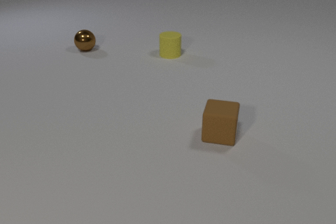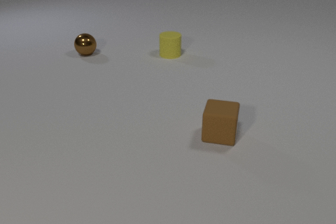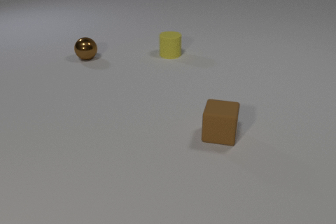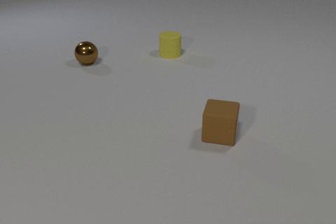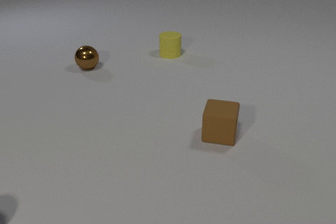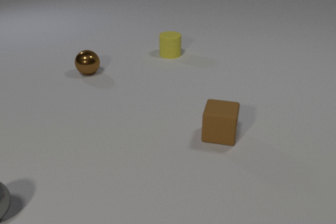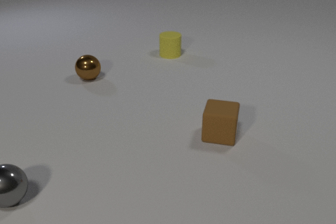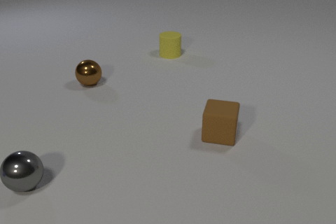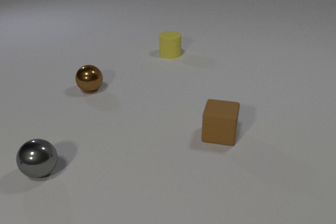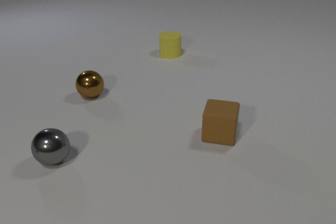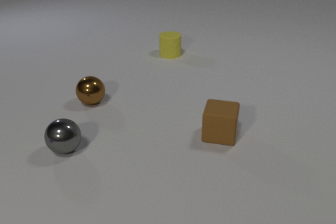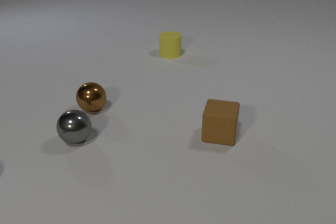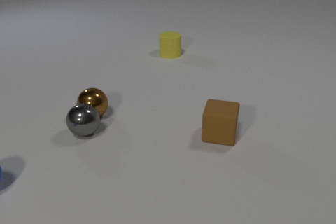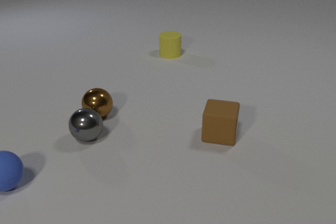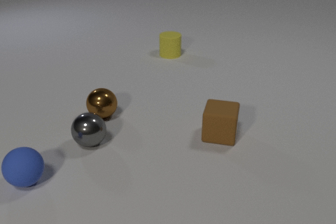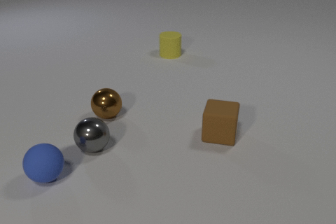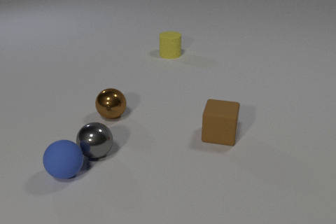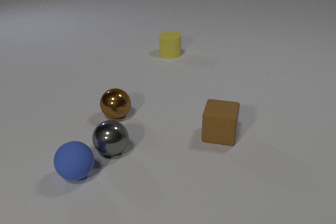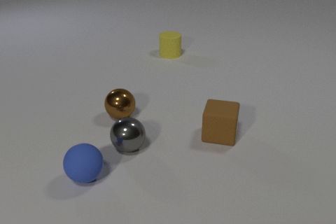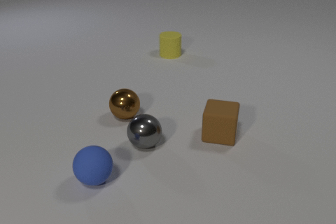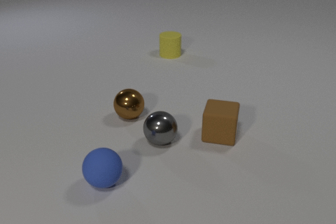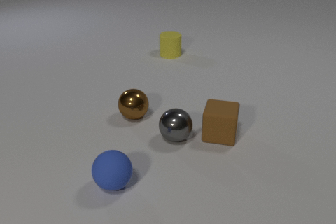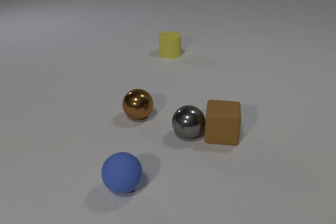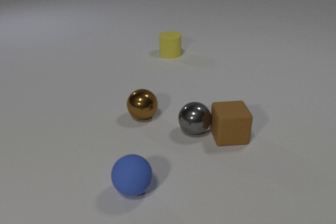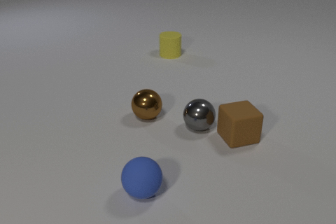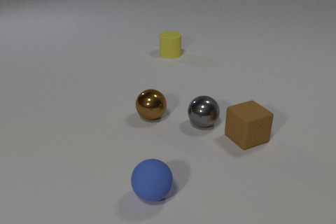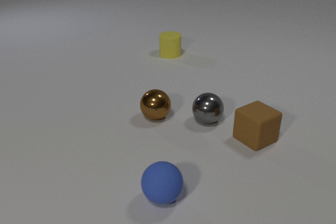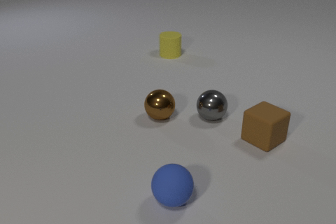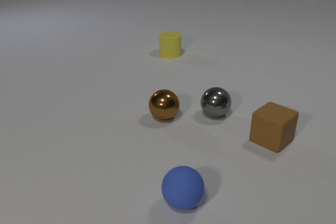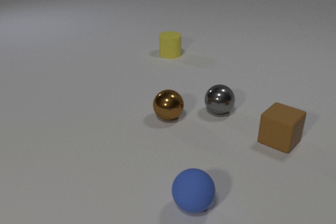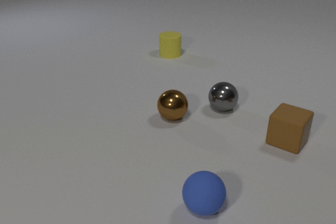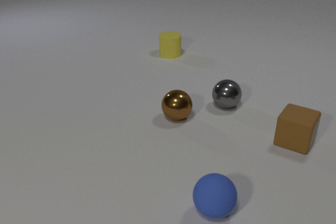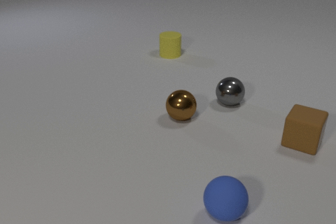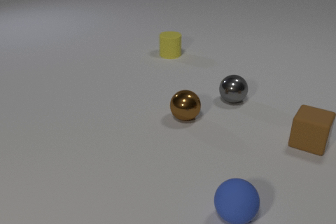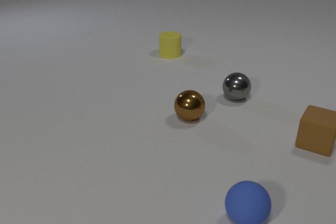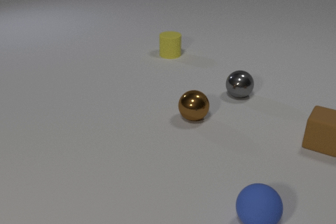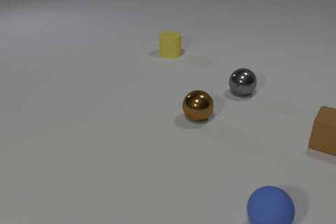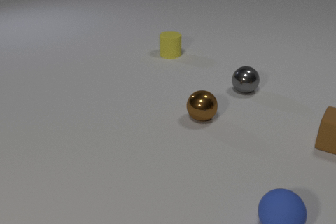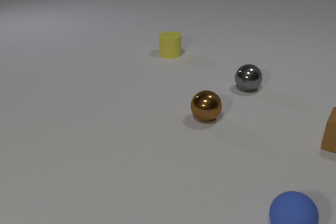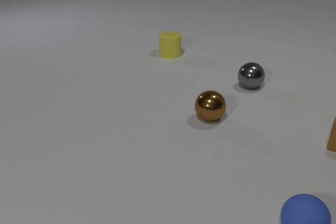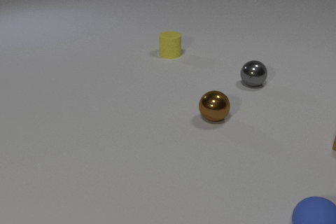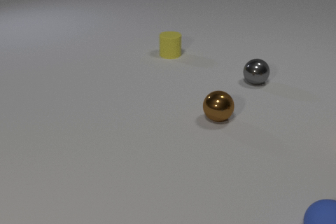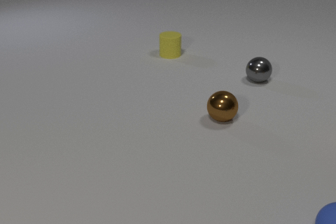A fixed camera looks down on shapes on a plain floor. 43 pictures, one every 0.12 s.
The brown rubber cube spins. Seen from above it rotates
counterclockwise.
The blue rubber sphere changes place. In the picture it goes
to the right.
0.00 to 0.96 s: The gray metal sphere comes in at the left edge, rolls away from the camera and to the right. The brown metal sphere rolls toward the camera.
0.96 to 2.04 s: The gray metal sphere rolls to the right. The brown metal sphere rolls toward the camera and to the right. The blue rubber sphere comes in at the left edge, rolls to the right. The gray metal sphere and the brown metal sphere collide. The gray metal sphere and the blue rubber sphere collide.
2.04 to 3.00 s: The gray metal sphere rolls to the right and away from the camera. The brown metal sphere rolls to the right. The blue rubber sphere rolls to the right and toward the camera. The brown rubber cube slides to the right, spins counterclockwise seen from above by about 45 degrees, its near face sliding to the right. The gray metal sphere and the brown rubber cube collide.
3.00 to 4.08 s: The gray metal sphere rolls away from the camera and to the right. The brown metal sphere rolls to the right. The blue rubber sphere rolls to the right. The brown rubber cube slides to the right, spins counterclockwise seen from above by about 30 degrees, its near face sliding to the right.
4.08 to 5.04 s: The gray metal sphere rolls away from the camera and to the right. The brown metal sphere rolls to the right. The blue rubber sphere rolls to the right. The brown rubber cube slides to the right, leaves at the right edge.
What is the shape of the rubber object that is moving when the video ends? sphere.
How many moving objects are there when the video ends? 3.
What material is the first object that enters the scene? metal.
